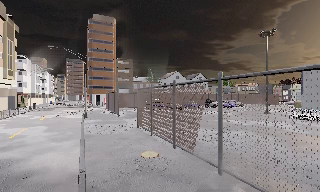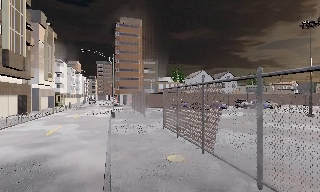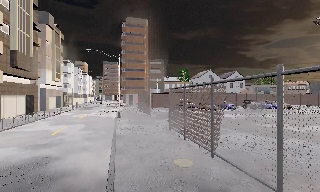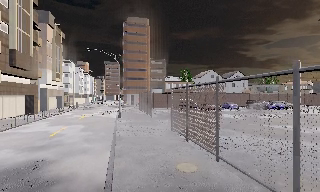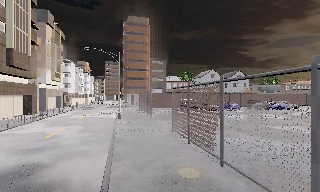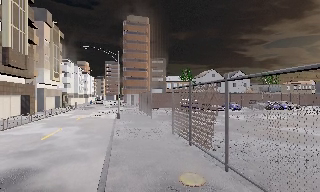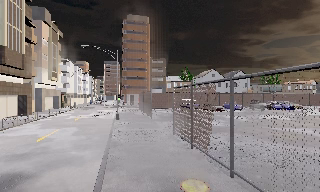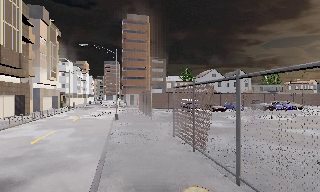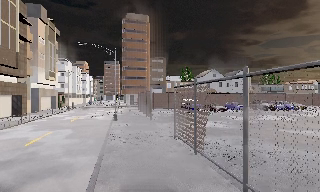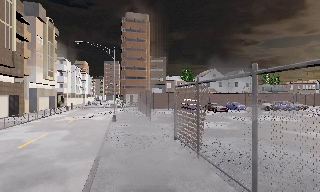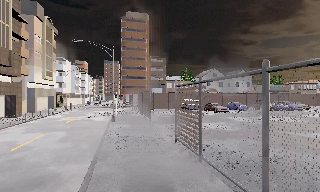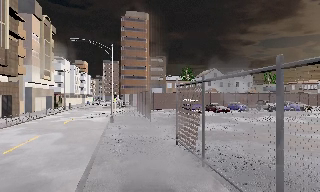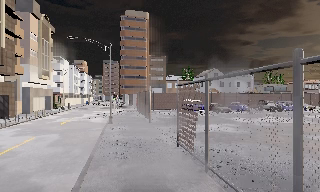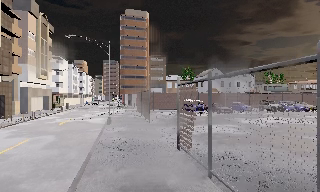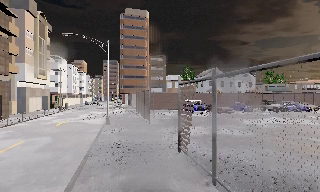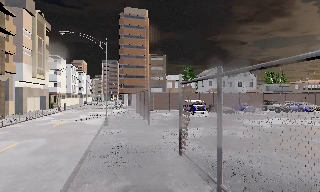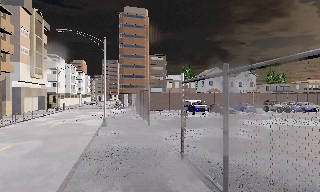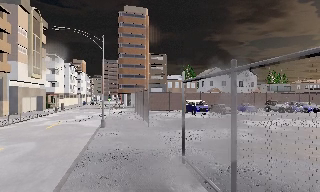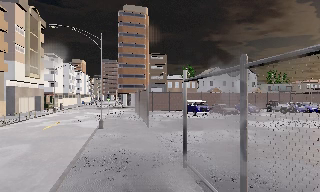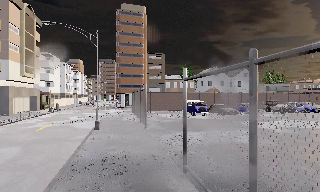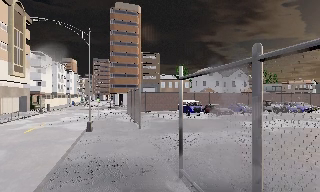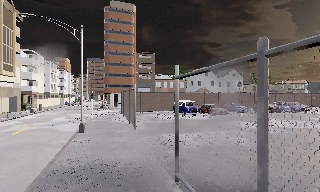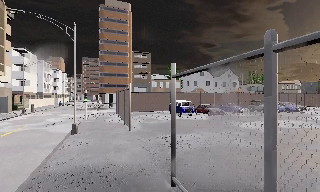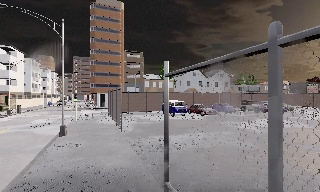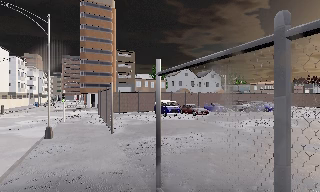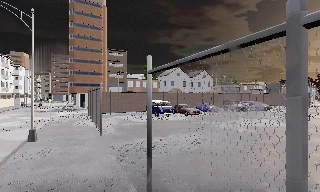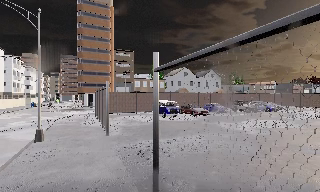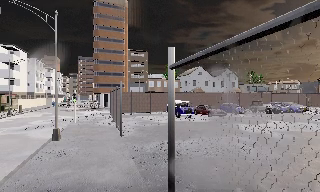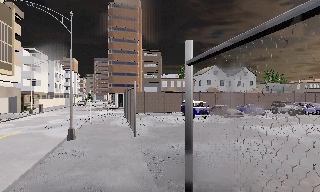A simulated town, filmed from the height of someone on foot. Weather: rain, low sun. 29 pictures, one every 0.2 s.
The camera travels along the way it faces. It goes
forward.
0.0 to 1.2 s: The camera swings to its left by about 10 degrees, and the scene slides to the right. It travels forward, about 2.5 m, so what stands in front looms larger.
1.2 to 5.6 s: The camera travels forward, about 8 m, so what stands in front looms larger.
The film runs forward here.
